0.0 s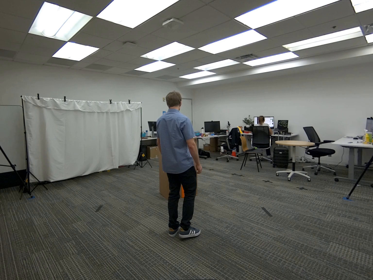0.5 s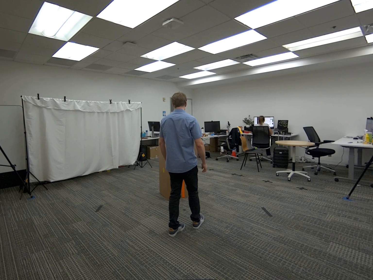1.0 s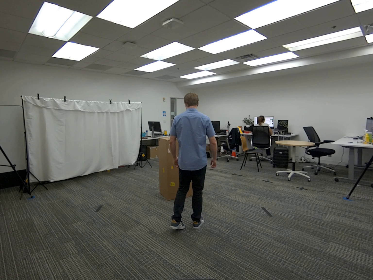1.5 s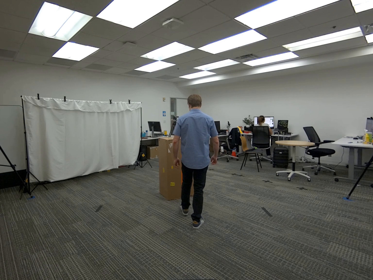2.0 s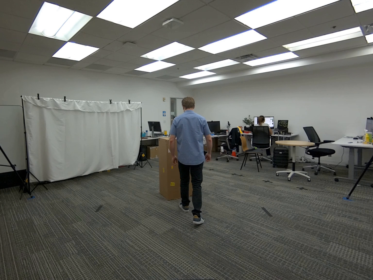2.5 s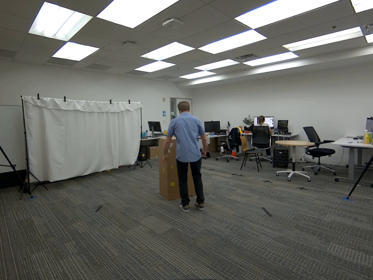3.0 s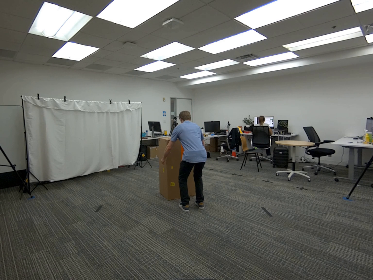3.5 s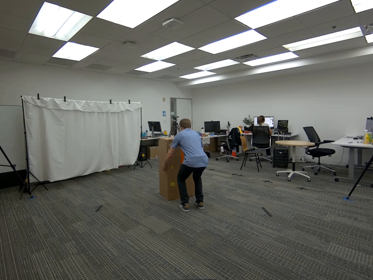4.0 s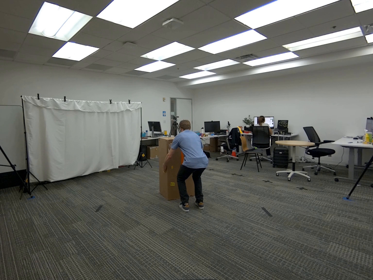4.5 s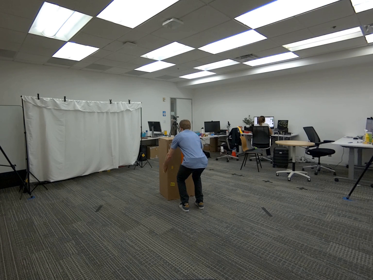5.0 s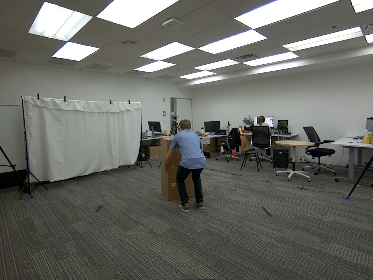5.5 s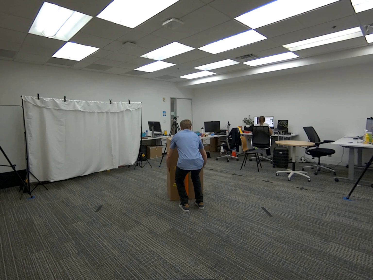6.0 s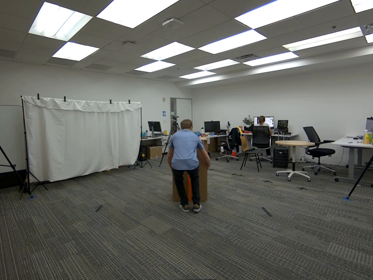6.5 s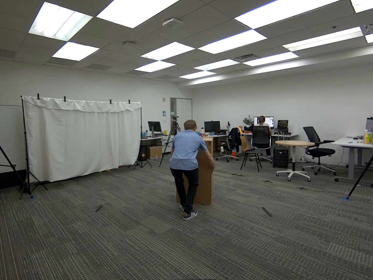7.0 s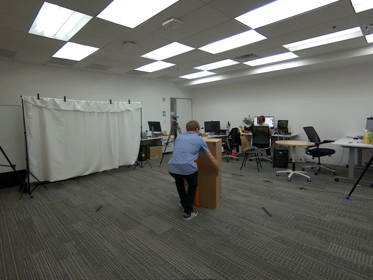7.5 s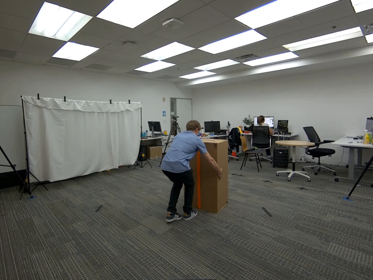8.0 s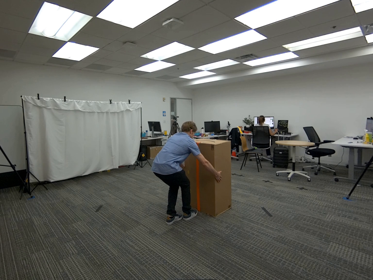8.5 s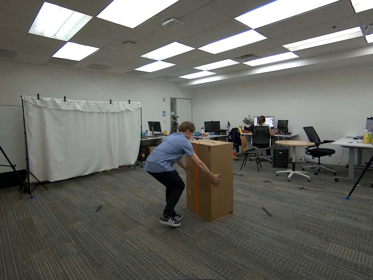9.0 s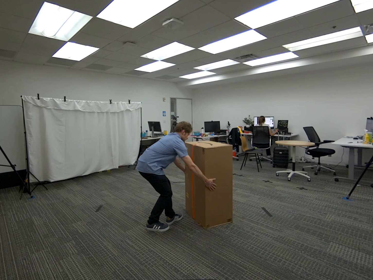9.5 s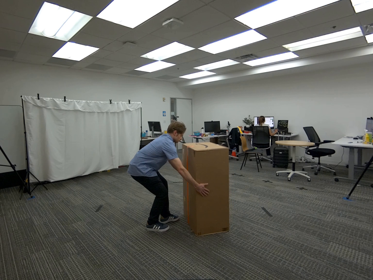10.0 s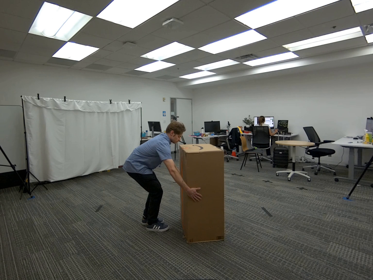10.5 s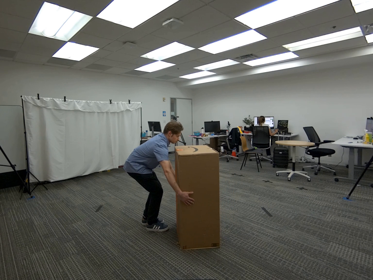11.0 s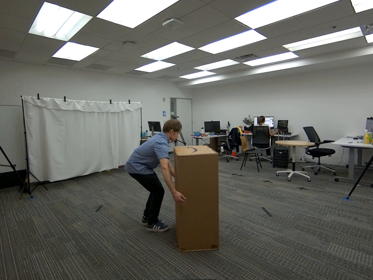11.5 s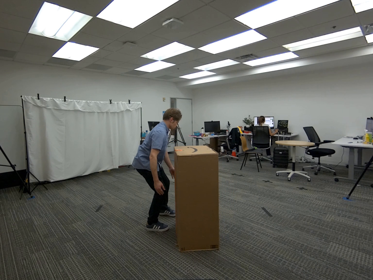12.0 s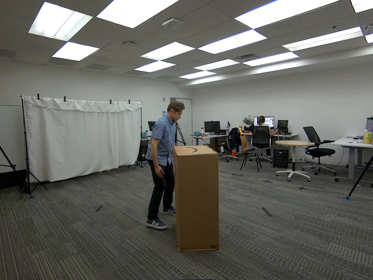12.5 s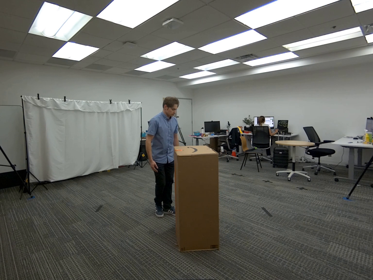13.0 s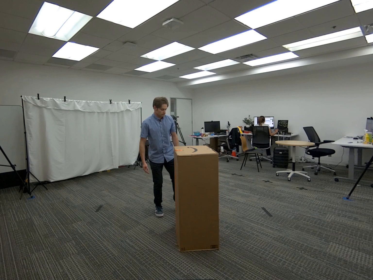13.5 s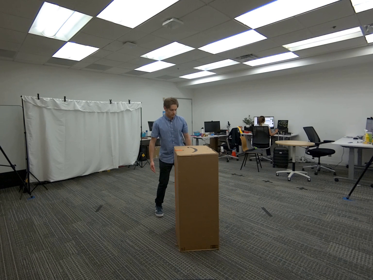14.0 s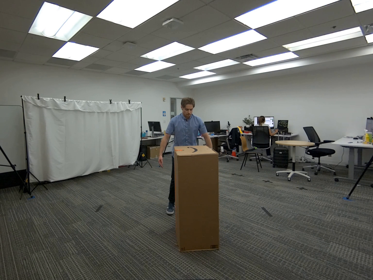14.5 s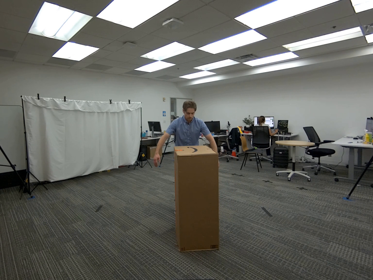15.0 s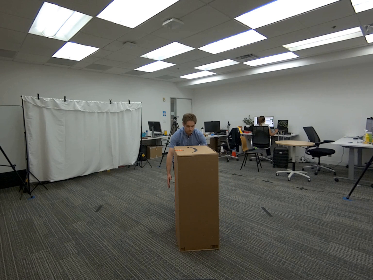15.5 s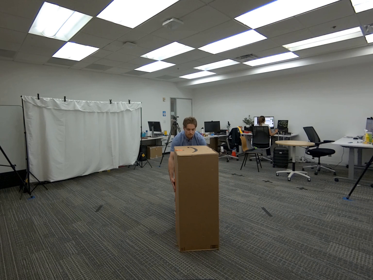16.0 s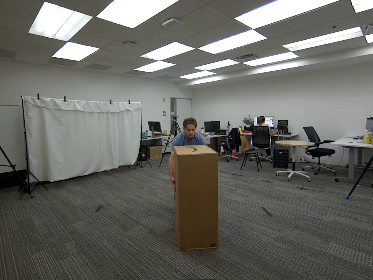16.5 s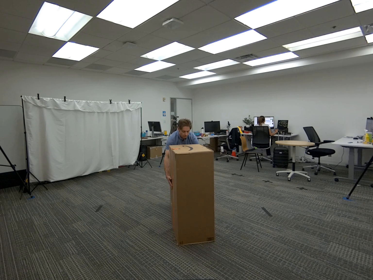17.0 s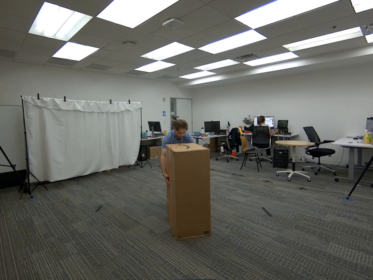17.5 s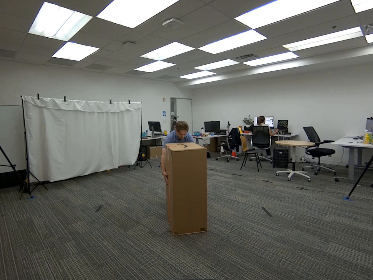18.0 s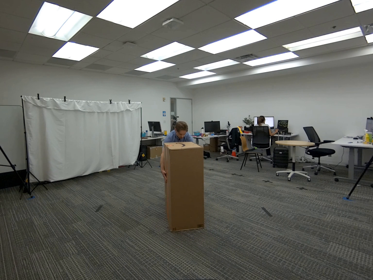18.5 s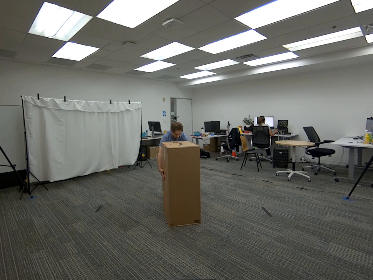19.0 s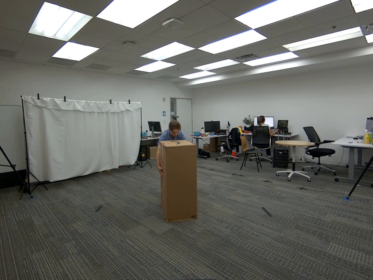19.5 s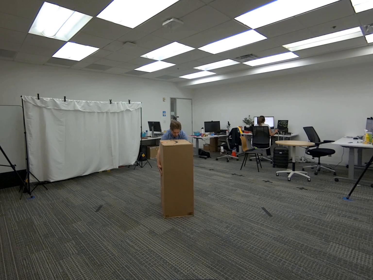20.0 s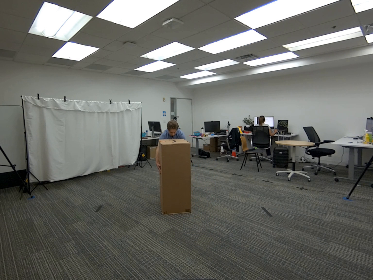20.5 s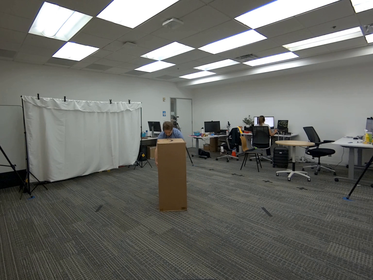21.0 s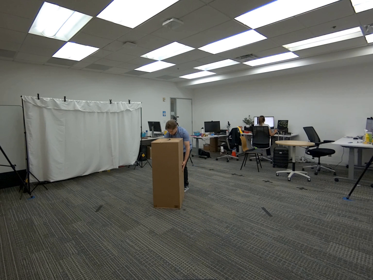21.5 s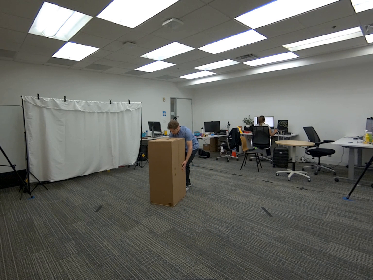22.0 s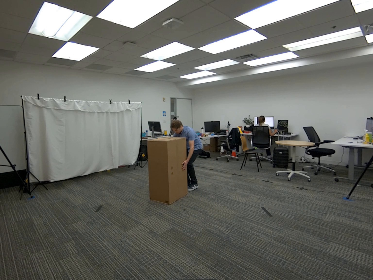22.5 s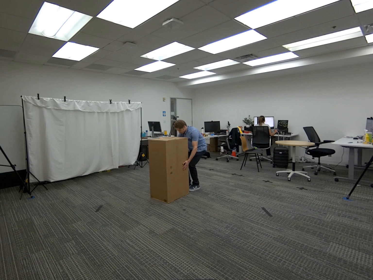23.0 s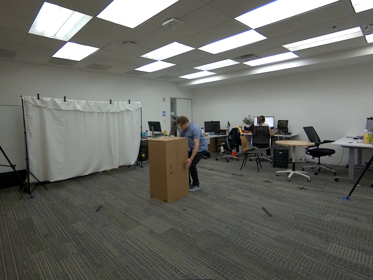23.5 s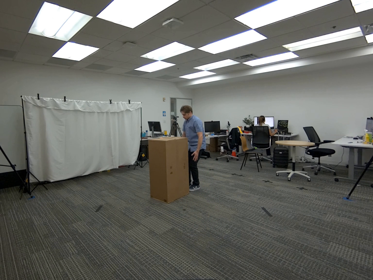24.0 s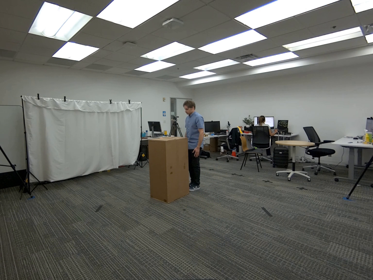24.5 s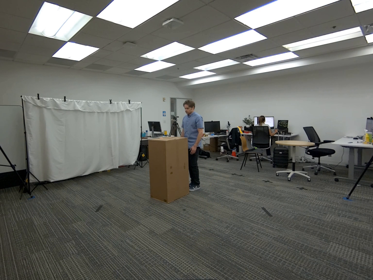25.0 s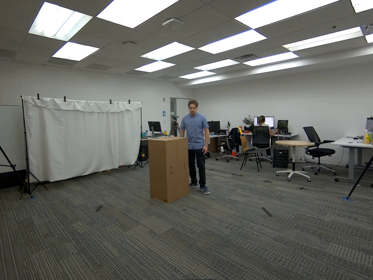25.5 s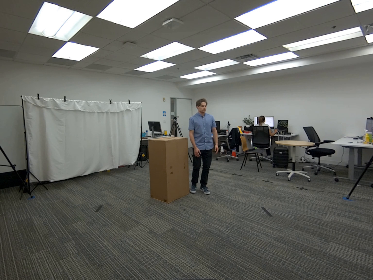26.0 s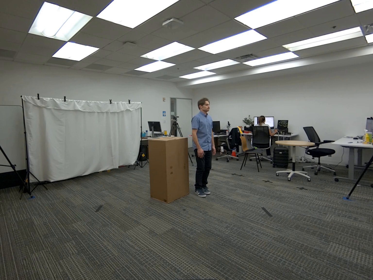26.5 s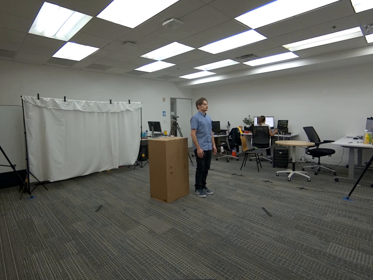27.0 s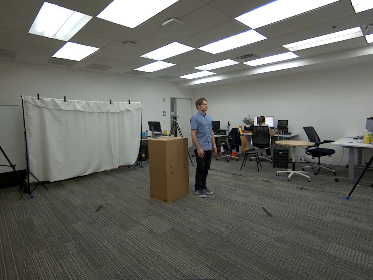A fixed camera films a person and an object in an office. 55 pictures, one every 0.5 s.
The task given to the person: Walk to the giant cardboard box and bend down slightly. Place both hands on the box and pull it around within the bounding area. Continue pulling the box until you are finished.
